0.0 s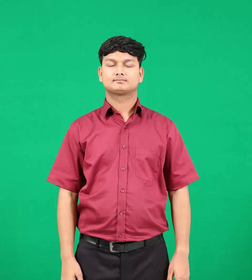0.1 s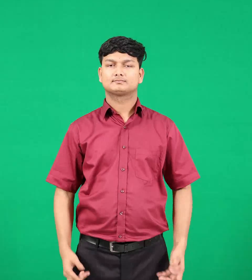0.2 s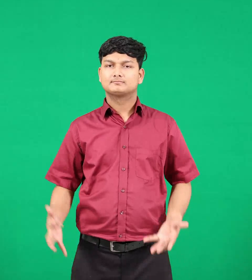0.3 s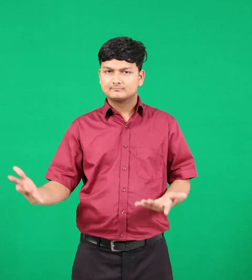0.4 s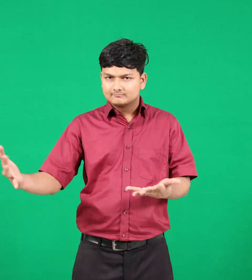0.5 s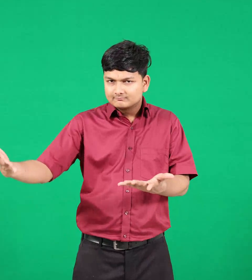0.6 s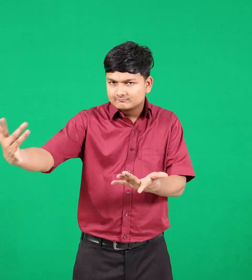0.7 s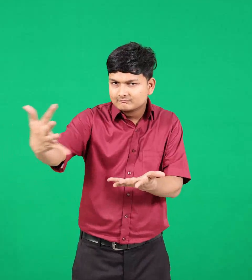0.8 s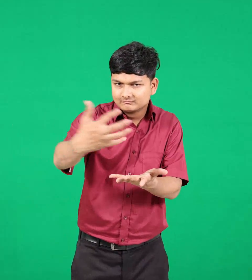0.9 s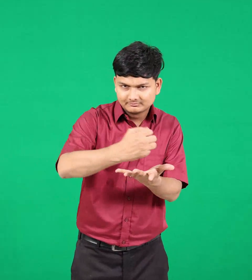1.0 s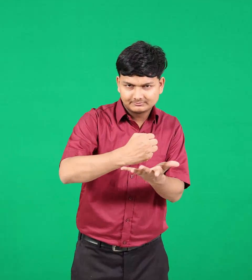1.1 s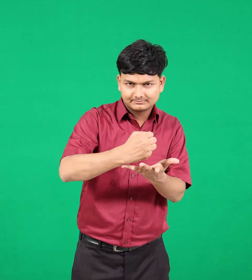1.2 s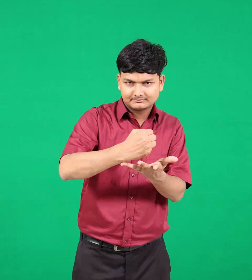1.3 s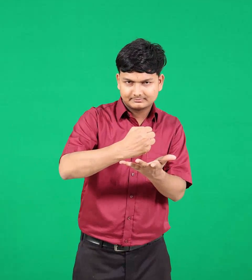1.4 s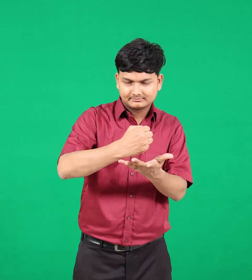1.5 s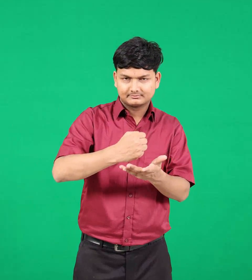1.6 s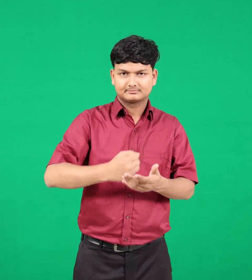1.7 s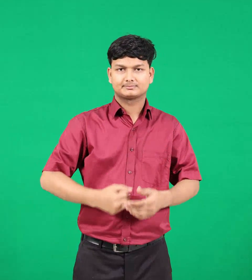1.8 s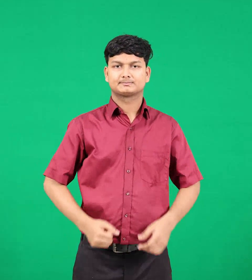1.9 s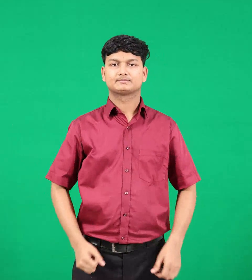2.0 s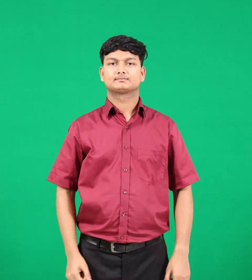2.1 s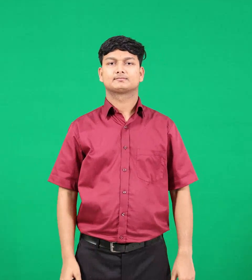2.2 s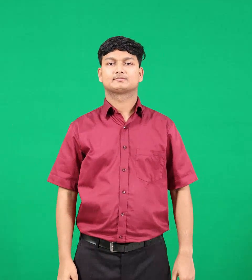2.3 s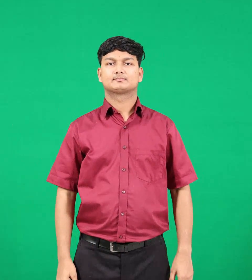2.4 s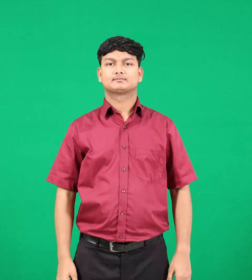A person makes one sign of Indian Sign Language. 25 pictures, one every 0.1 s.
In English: collect
